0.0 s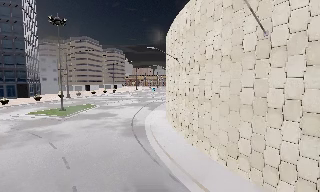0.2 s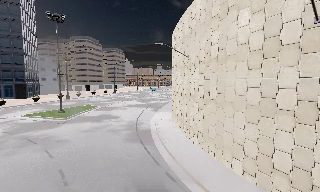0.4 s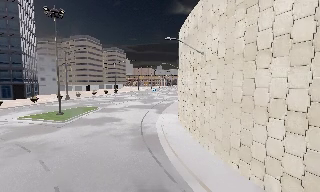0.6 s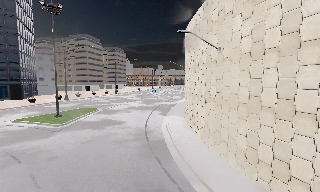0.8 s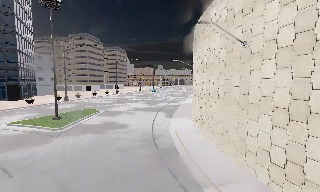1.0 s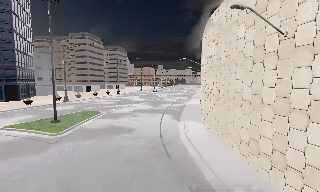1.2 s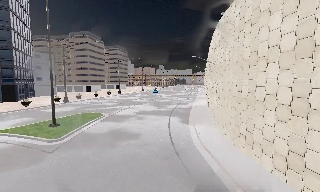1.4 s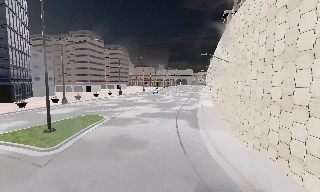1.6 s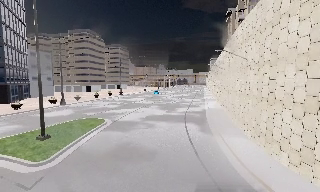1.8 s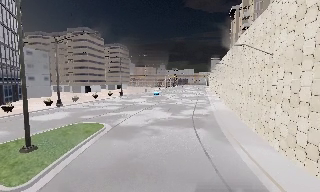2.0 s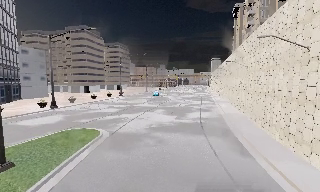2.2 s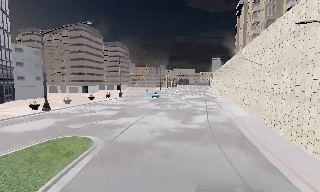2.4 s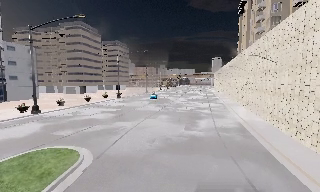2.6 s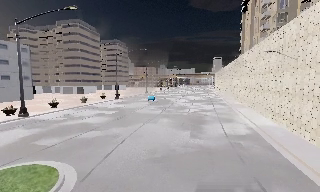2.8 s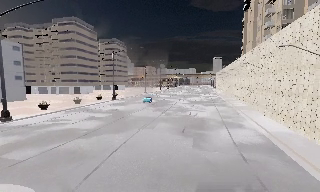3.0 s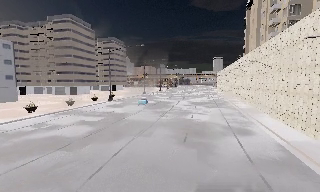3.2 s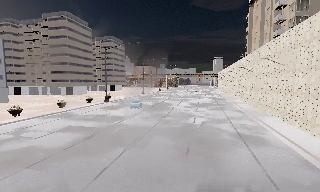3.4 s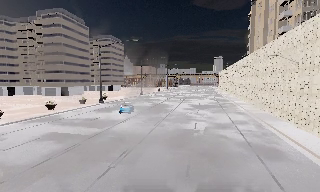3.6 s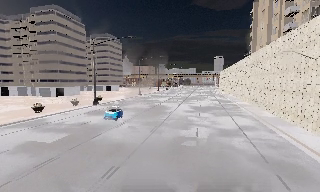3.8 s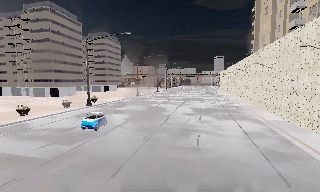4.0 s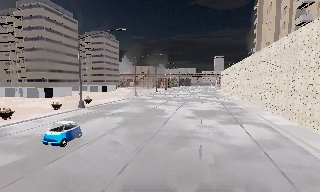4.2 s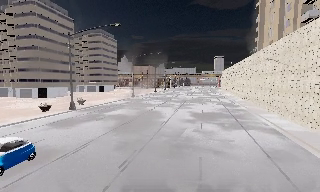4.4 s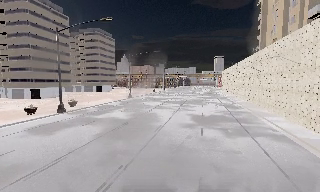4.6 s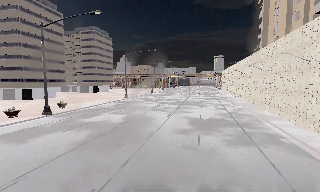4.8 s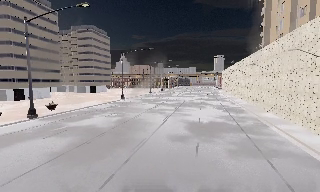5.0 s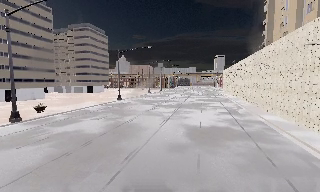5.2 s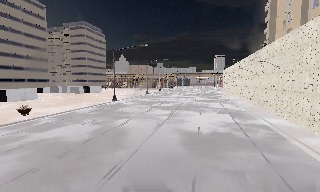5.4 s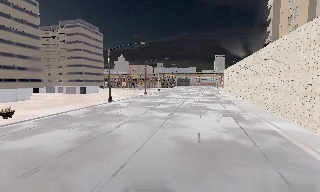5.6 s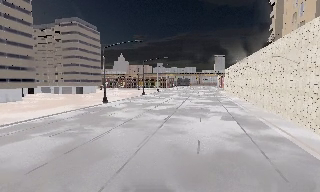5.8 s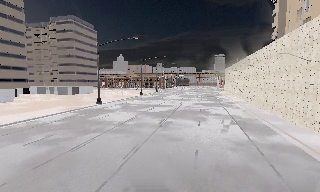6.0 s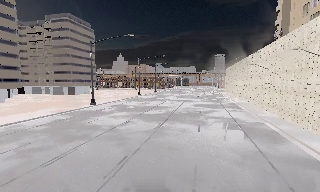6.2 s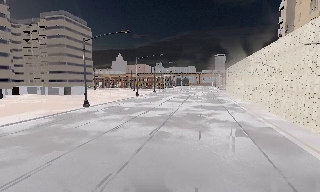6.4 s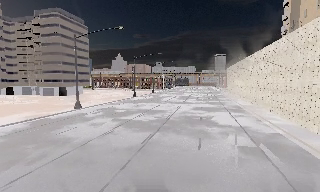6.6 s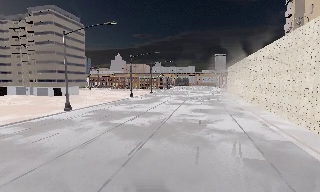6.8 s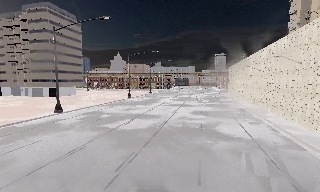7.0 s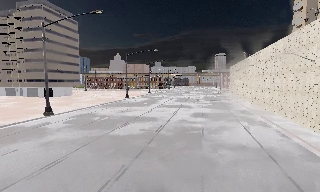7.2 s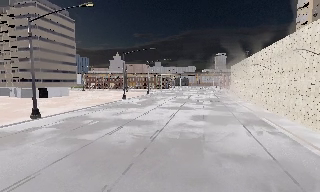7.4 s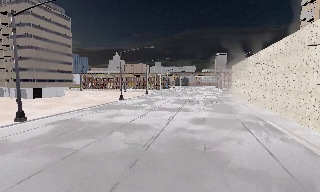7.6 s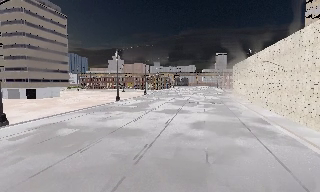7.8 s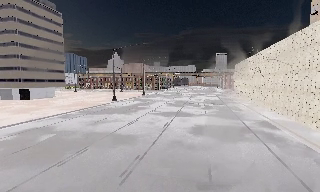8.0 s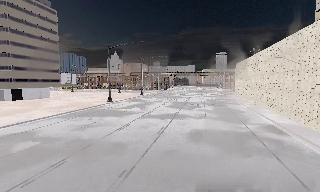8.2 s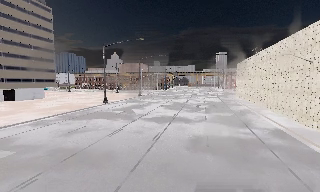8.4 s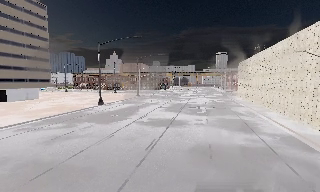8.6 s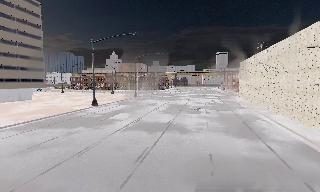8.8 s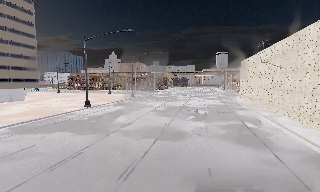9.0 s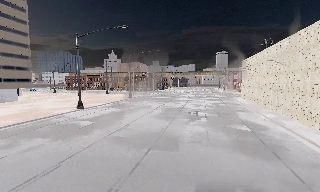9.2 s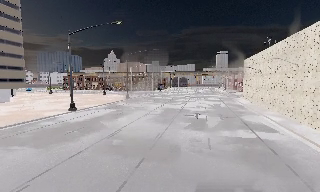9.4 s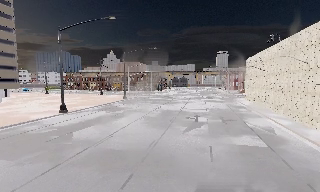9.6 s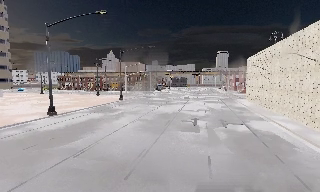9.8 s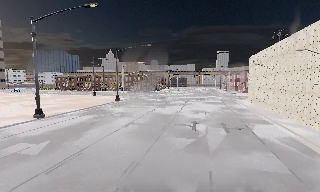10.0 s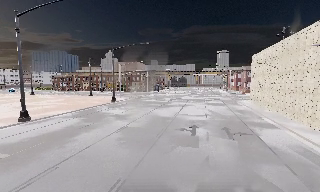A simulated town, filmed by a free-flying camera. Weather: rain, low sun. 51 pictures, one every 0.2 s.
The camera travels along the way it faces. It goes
forward.
0.0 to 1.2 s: The camera travels forward and to its left, about 8 m, so what stands in front looms larger.
1.2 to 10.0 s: The camera travels forward, about 75 m, so what stands in front looms larger.
The film runs forward here.
